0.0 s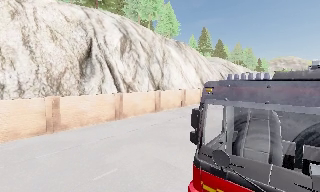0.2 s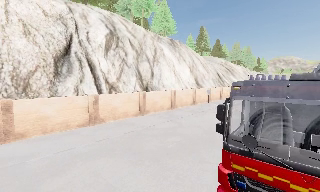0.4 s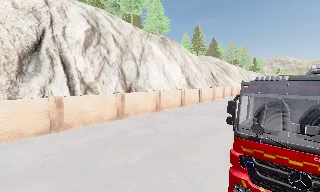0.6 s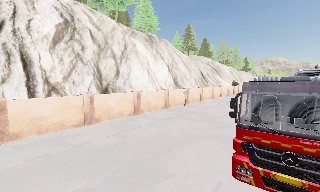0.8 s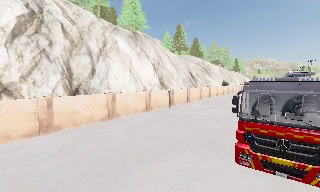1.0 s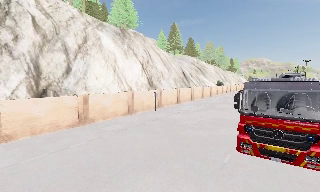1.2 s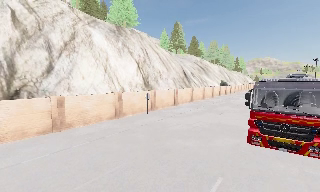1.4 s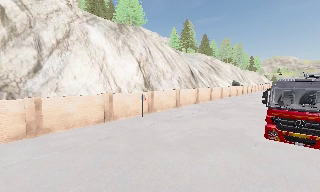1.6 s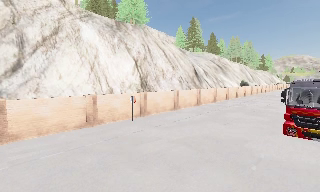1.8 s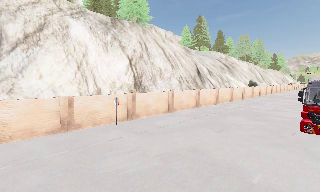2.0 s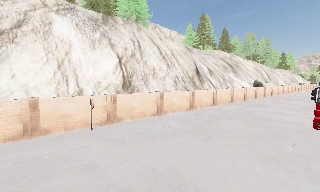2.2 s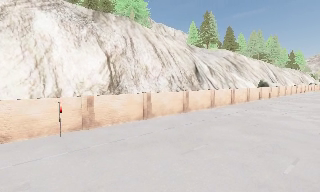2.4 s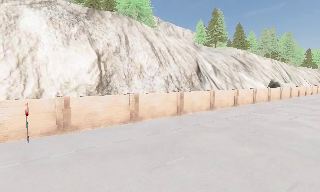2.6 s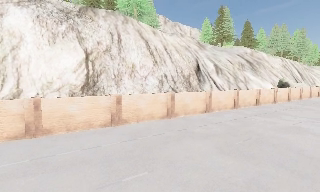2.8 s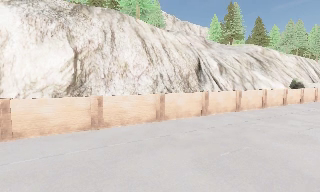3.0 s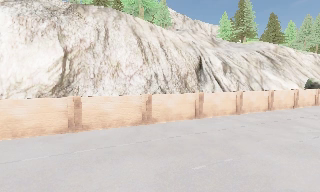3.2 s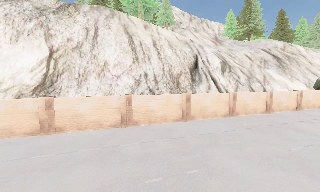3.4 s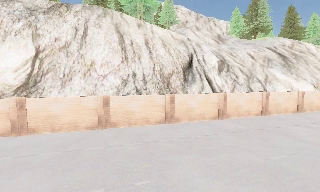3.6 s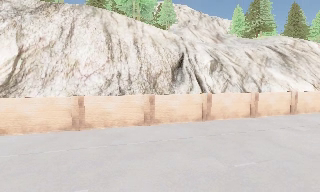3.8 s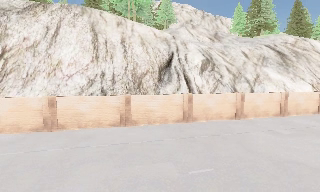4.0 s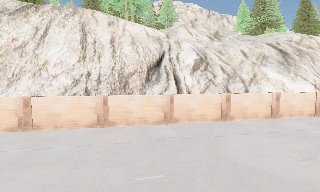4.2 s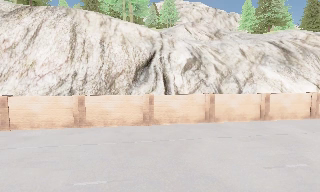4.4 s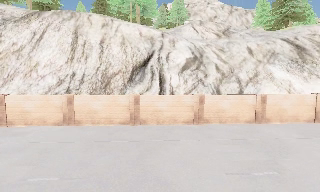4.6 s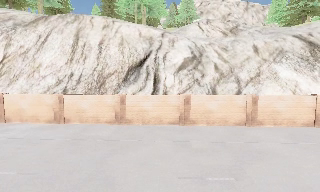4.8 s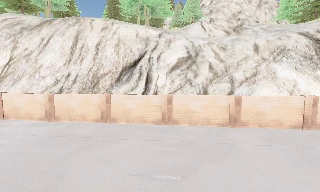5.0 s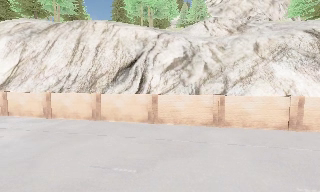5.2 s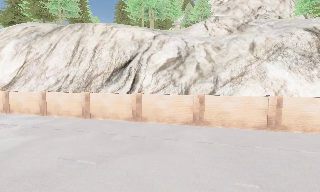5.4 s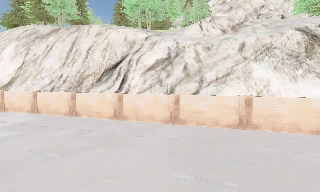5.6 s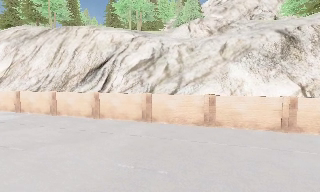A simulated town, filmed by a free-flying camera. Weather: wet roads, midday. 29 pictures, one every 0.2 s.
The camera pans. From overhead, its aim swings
counterclockwise.
0.0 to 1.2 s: The camera travels forward and to its right, about 14 m, so what stands in front looms larger.
1.2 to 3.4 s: The camera pans to its left, which is counterclockwise from overhead, by about 35 degrees. It travels to its right and forward, about 25 m, so close, fixed things drift to the left.
3.4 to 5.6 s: The camera pans to its left, which is counterclockwise from overhead, by about 35 degrees. It travels to its right, about 25 m, so close, fixed things drift to the left.
The film runs backward here.
